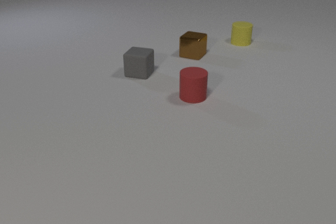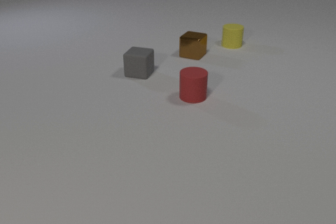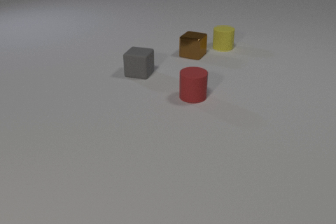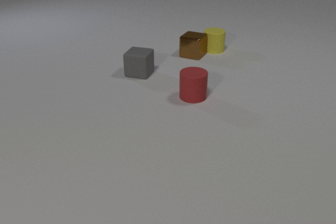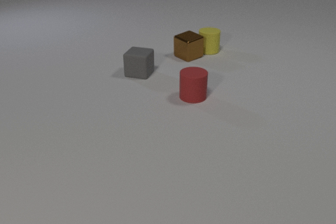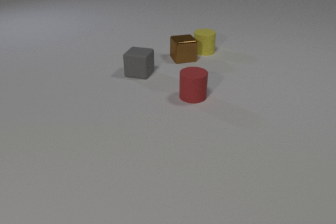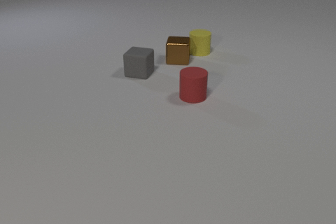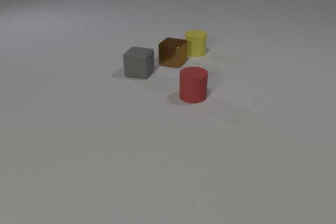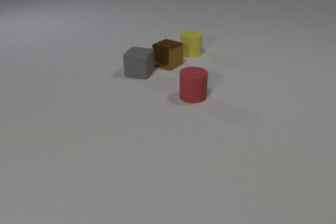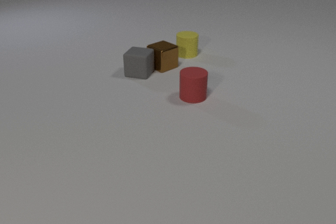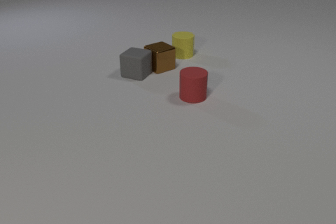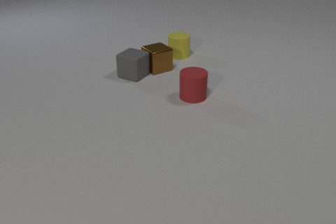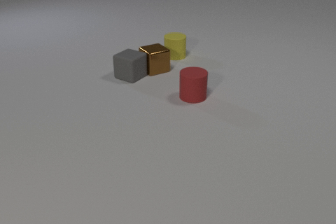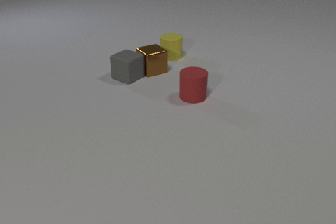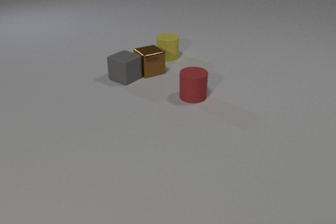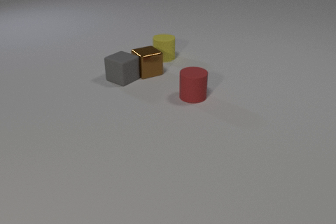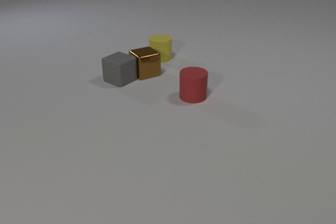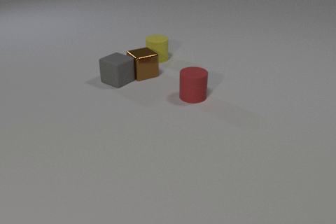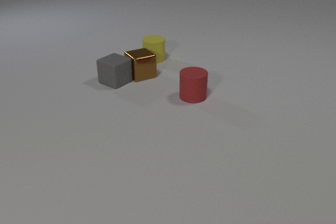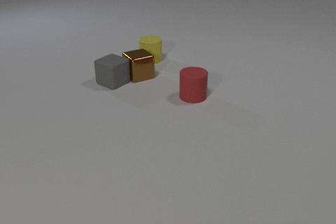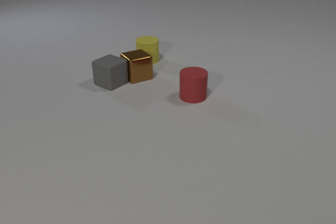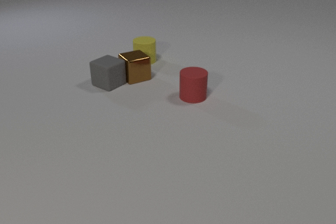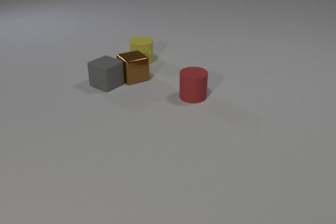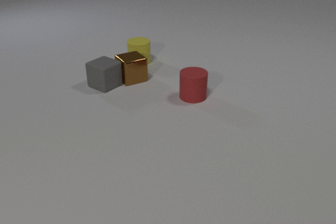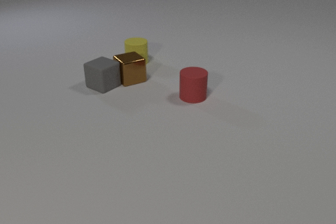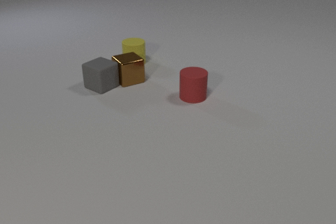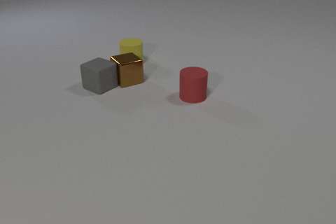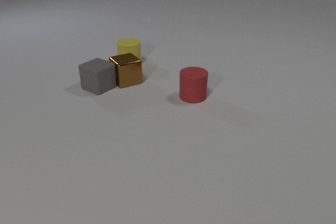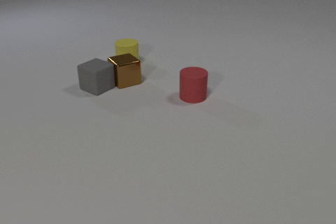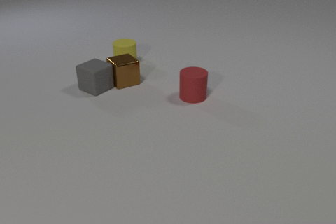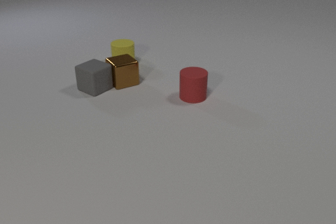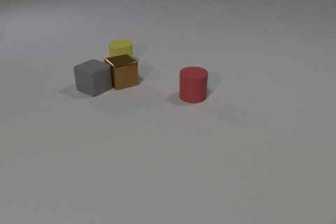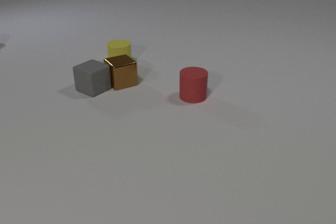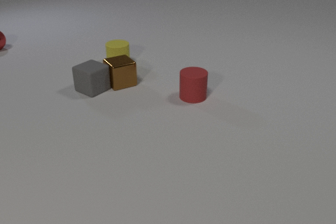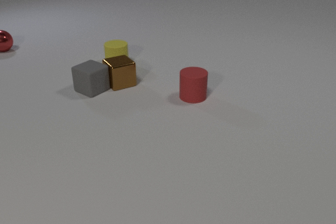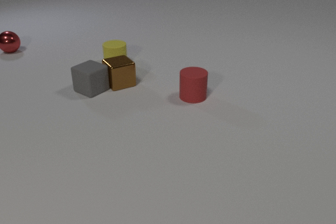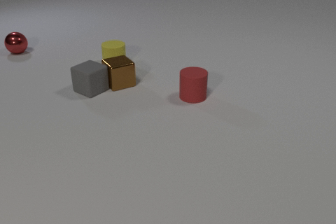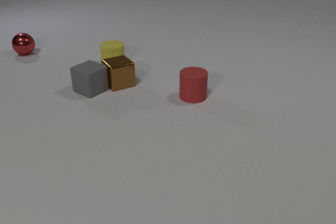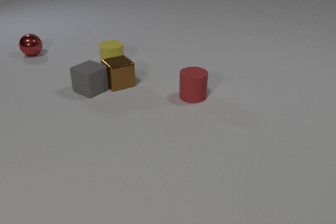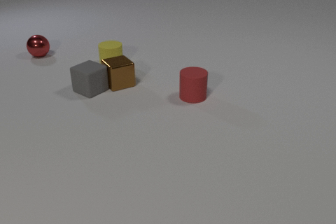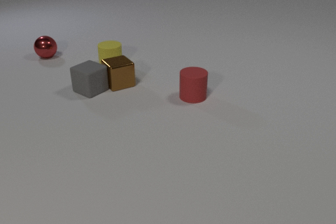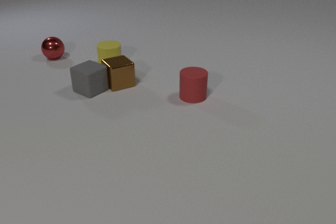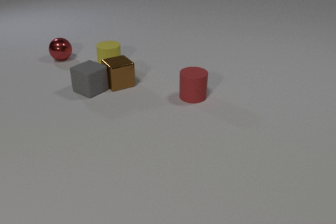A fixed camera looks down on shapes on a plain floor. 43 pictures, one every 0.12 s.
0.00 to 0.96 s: The yellow rubber cylinder slides to the left and toward the camera. The brown metal cube slides toward the camera and to the left, spins clockwise seen from above by about 105 degrees, its near face sliding to the left. The yellow rubber cylinder and the brown metal cube collide.
0.96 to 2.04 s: The yellow rubber cylinder slides to the left and toward the camera. The brown metal cube slides to the left and toward the camera, spins so that its near face slides to the left, clockwise seen from above. The gray rubber cube slides to the left and toward the camera. The brown metal cube and the gray rubber cube collide.
2.04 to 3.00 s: The yellow rubber cylinder slides to the left. The brown metal cube slides to the left and toward the camera. The gray rubber cube slides to the left and toward the camera.
3.00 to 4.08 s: The yellow rubber cylinder slides to the left. The brown metal cube slides to the left and toward the camera. The red metal sphere comes in at the left edge, rolls to the right and toward the camera. The gray rubber cube slides to the left and toward the camera.
4.08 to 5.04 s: The yellow rubber cylinder slides to the left. The red metal sphere rolls to the right and toward the camera.
How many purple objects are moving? 0.
How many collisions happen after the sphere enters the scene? 0.
What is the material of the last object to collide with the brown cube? rubber.
